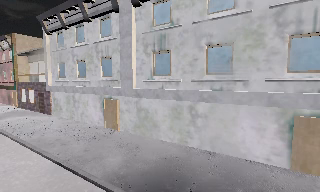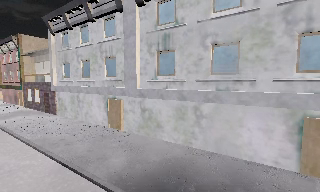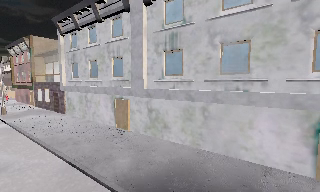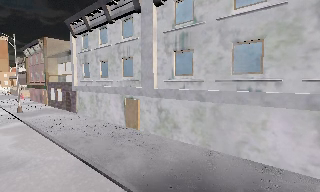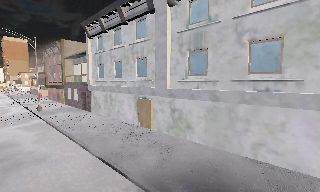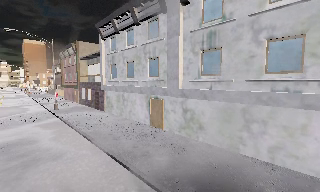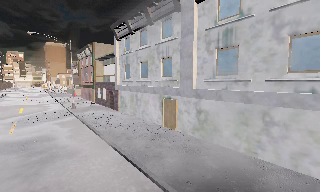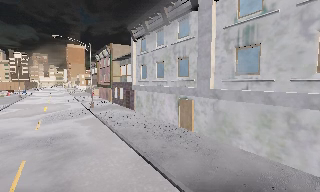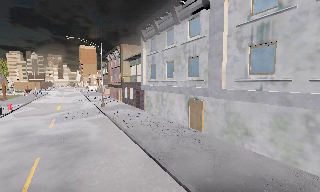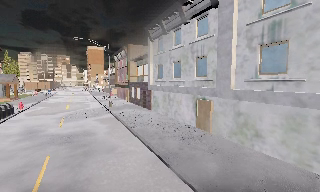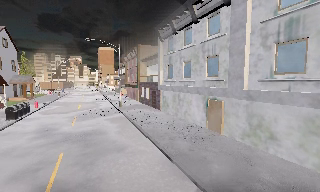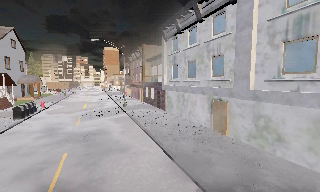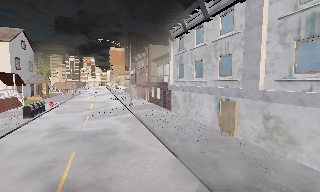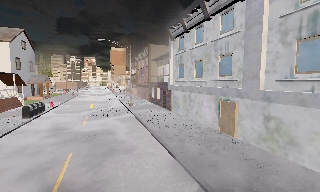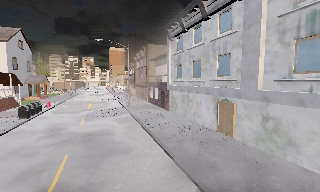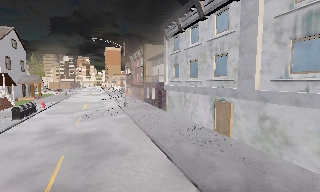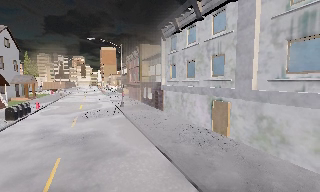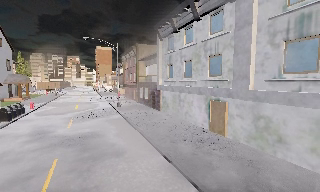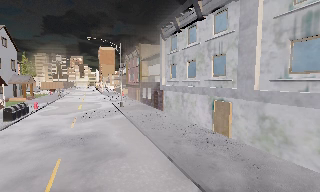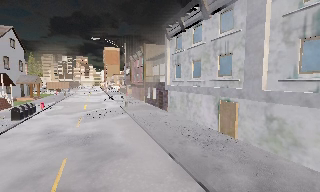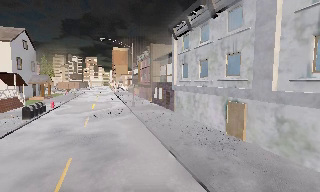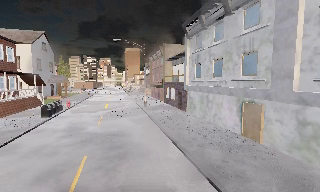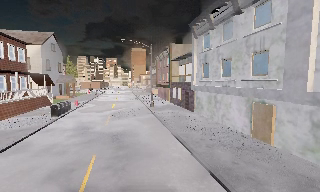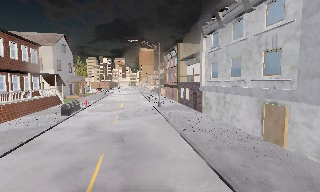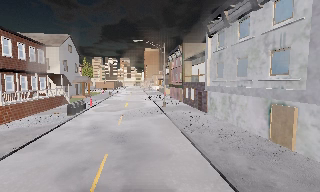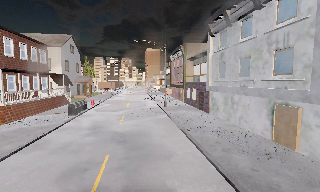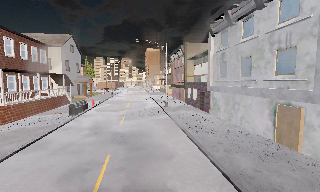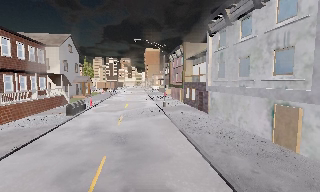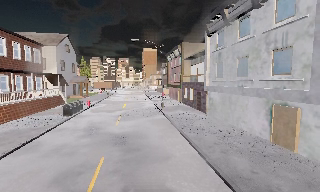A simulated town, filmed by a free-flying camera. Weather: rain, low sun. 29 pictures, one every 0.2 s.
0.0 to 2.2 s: The camera swings to its left by about 35 degrees, and the scene slides to the right. It travels forward, about 0.5 m.
2.2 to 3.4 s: The camera shifts only a little, or ends up much as it began.
3.4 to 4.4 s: The camera pans to its left, which is counterclockwise from overhead, by about 10 degrees.
4.4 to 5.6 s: The camera shifts only a little, or ends up much as it began.
The film runs forward here.
